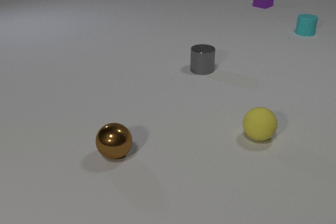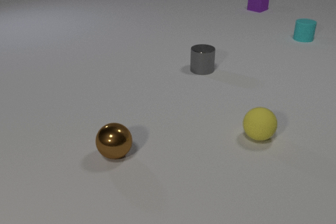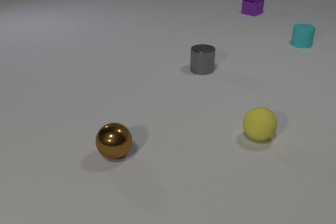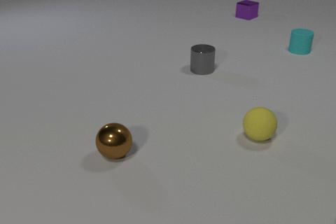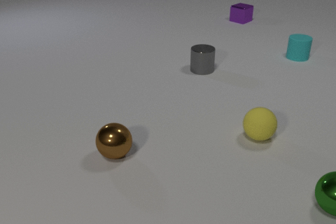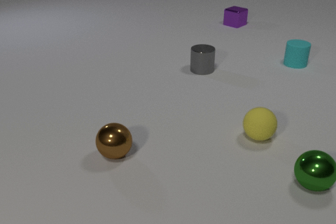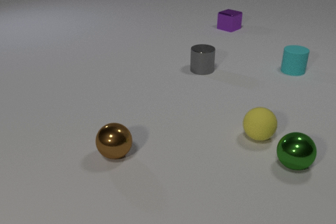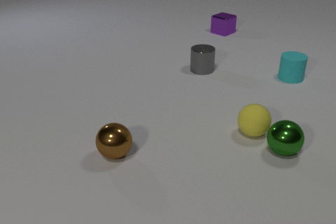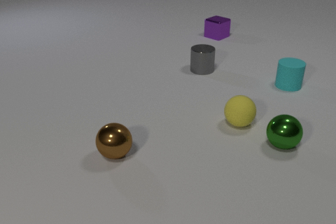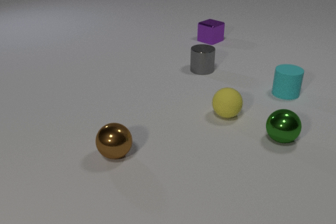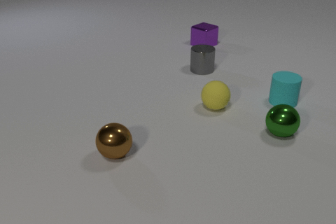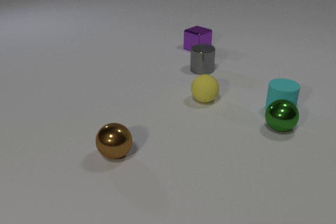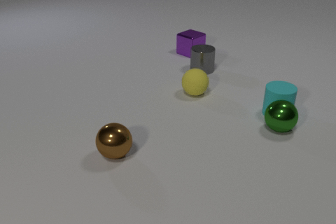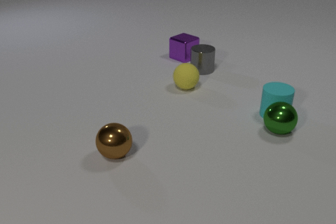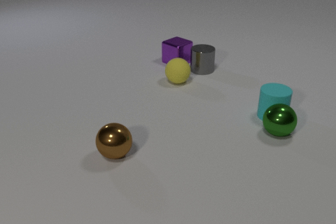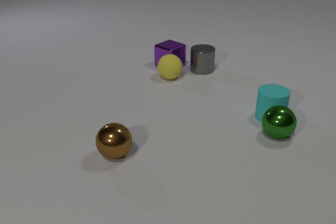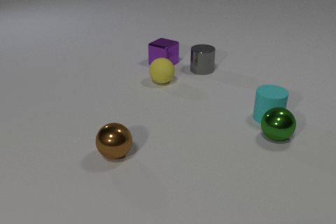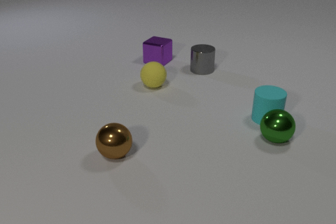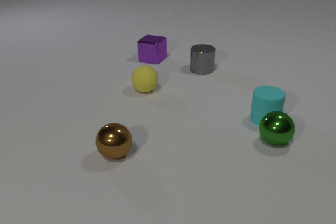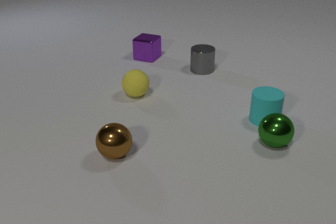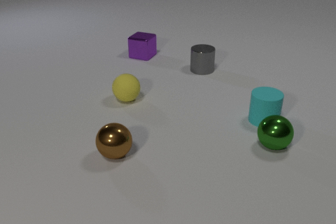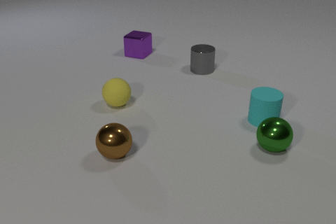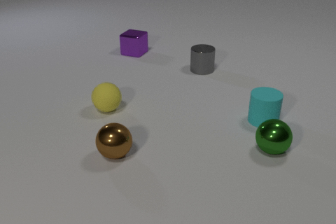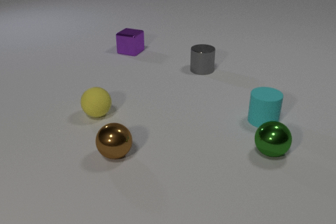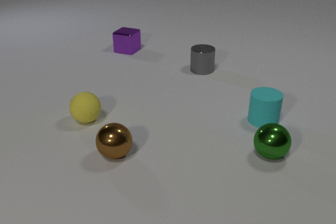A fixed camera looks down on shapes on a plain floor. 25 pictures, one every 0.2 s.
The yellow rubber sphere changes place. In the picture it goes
to the left.
The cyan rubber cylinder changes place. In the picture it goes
toward the camera.
0.0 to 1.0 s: The green metal sphere comes in at the right edge, rolls away from the camera and to the left. The cyan rubber cylinder slides toward the camera. The purple metal cube slides toward the camera.
1.0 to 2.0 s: The green metal sphere rolls away from the camera and to the left. The yellow rubber sphere rolls away from the camera and to the left. The cyan rubber cylinder slides toward the camera. The purple metal cube slides toward the camera and to the left. The green metal sphere and the yellow rubber sphere collide.
2.0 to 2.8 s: The green metal sphere moves, and ends about where it began. The yellow rubber sphere rolls away from the camera and to the left. The cyan rubber cylinder slides toward the camera. The purple metal cube slides toward the camera and to the left. The green metal sphere and the cyan rubber cylinder collide.
2.8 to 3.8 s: The green metal sphere rolls toward the camera. The yellow rubber sphere rolls to the left and toward the camera. The cyan rubber cylinder slides toward the camera and to the left. The purple metal cube slides to the left and away from the camera, spins counterclockwise seen from above by about 15 degrees, its near face sliding to the right. The yellow rubber sphere and the purple metal cube collide.
3.8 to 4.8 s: The green metal sphere rolls toward the camera. The yellow rubber sphere rolls to the left and toward the camera. The purple metal cube slides away from the camera and to the left.
What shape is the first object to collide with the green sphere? sphere.
What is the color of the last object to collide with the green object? cyan.
How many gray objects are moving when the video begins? 0.
